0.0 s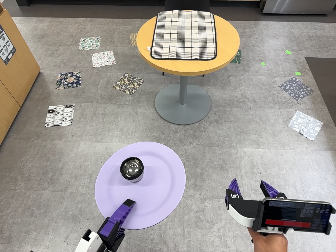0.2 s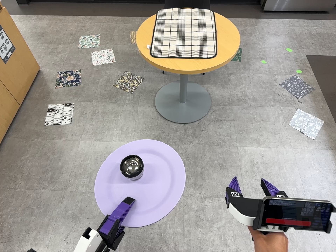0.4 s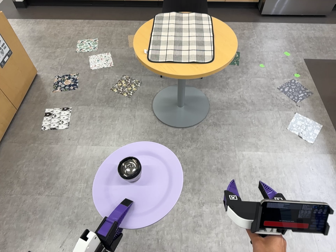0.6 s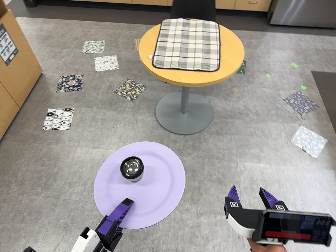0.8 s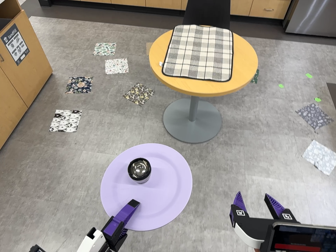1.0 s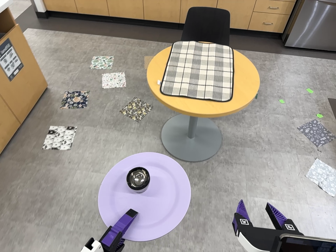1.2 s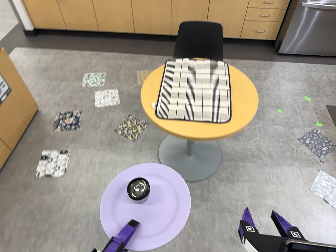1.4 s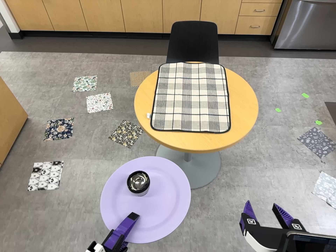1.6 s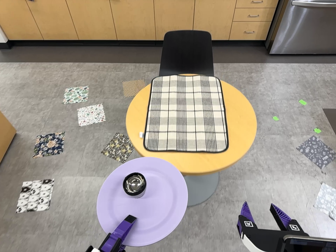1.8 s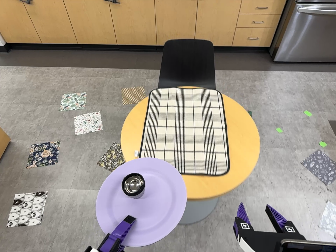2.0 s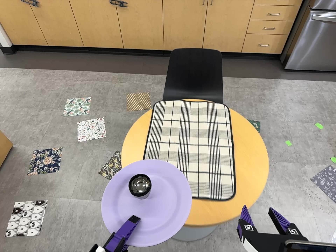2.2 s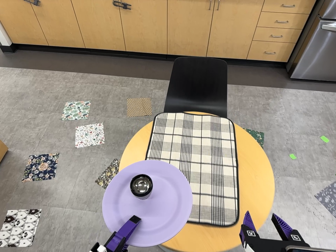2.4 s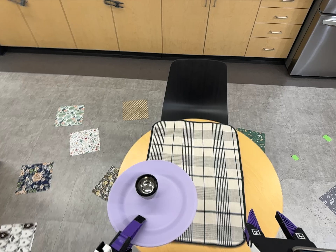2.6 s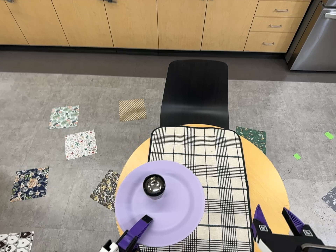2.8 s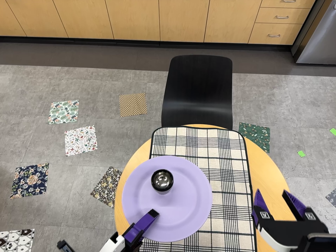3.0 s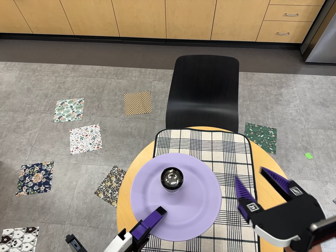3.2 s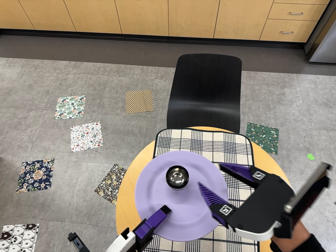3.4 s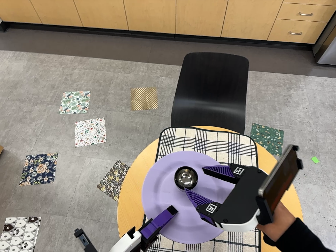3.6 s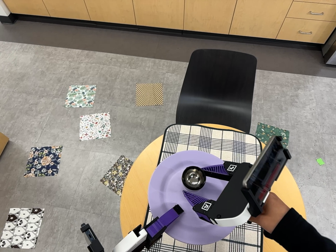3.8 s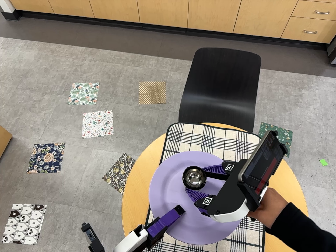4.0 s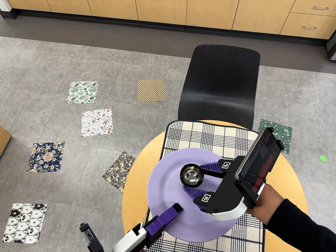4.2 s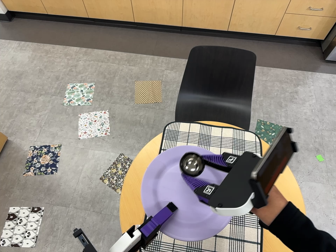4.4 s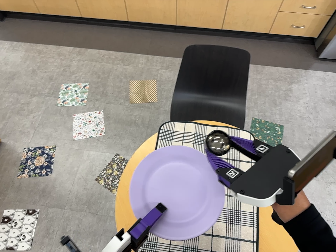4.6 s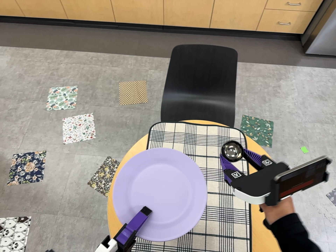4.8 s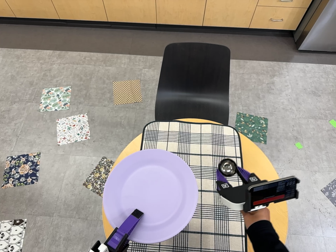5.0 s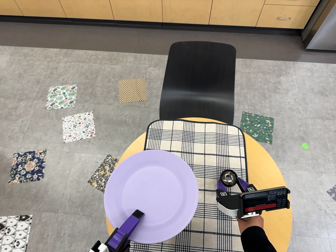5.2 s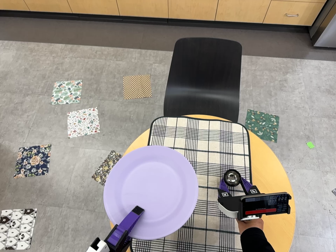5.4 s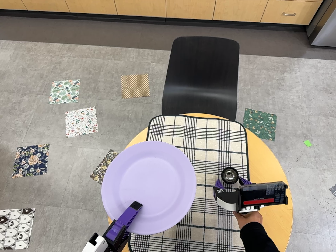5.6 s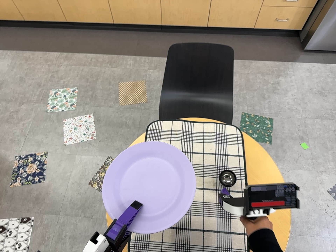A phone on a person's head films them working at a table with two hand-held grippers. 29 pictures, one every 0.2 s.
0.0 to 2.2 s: The camera travels toward the top of its view and forward, about 100 cm, so close, fixed things drift downward.
2.2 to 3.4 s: The camera travels toward the top of its view and forward, about 34 cm, so close, fixed things drift downward. Its aim tips toward the bottom of its view by about 10 degrees.
3.4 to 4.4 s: The camera shifts only a little, or ends up much as it began.
4.4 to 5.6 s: The camera travels to its right, about 4 cm, so close, fixed things drift to the left.
The film runs forward here.
